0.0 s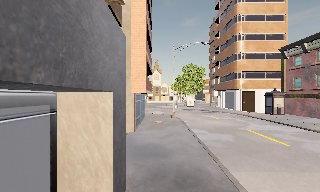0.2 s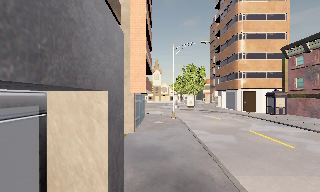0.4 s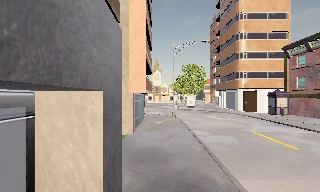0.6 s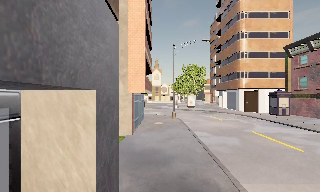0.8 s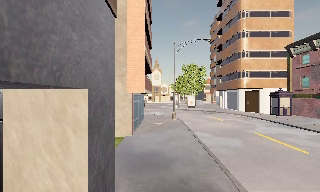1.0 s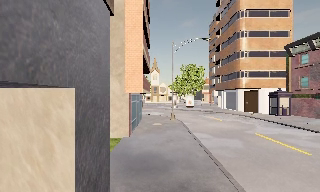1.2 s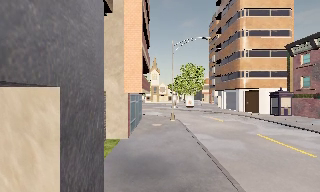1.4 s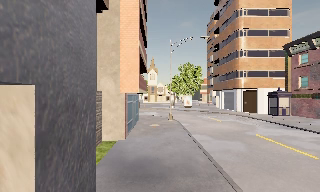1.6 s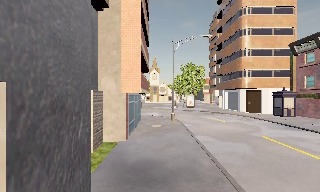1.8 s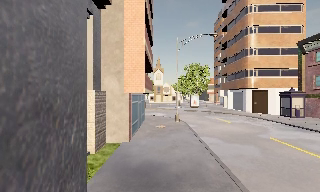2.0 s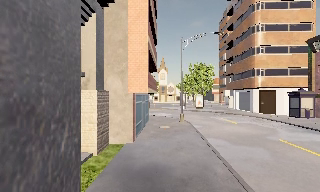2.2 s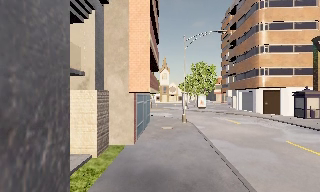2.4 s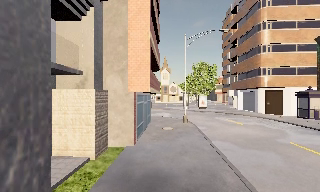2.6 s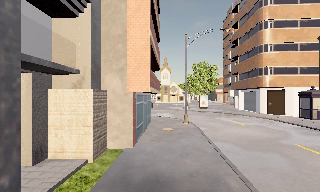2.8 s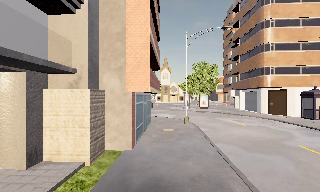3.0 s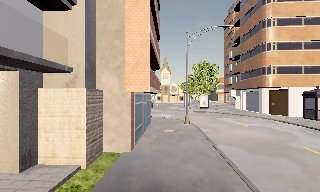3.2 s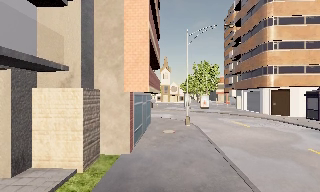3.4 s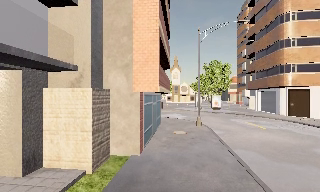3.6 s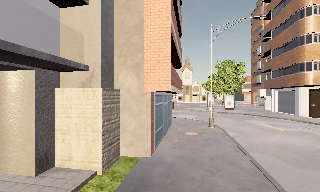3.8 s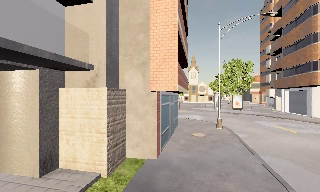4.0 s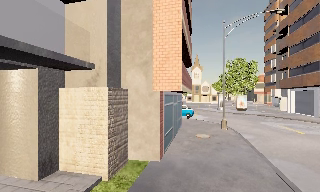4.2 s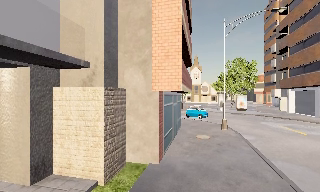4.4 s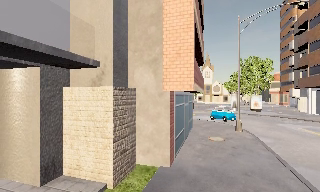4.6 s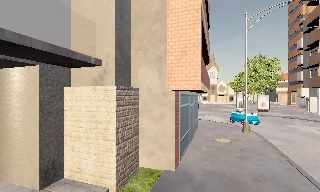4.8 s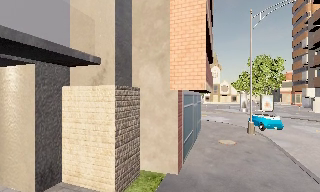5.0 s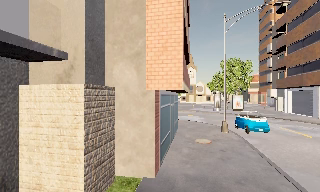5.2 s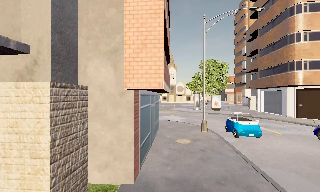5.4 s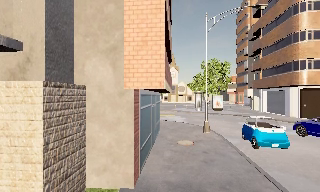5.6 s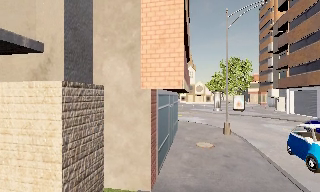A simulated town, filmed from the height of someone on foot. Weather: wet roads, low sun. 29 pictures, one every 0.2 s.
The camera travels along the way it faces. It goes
forward.
0.0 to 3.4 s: The camera travels forward, about 4 m, so what stands in front looms larger.
3.4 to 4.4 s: The camera pans to its left, which is counterclockwise from overhead, by about 10 degrees. It travels forward, about 1 m, so what stands in front looms larger.
4.4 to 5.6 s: The camera travels forward, about 1.5 m, so what stands in front looms larger.
The film runs forward here.
